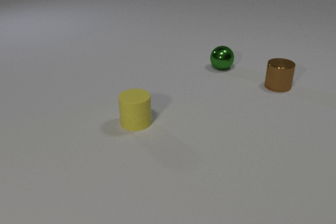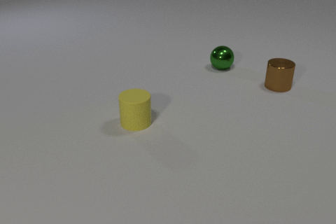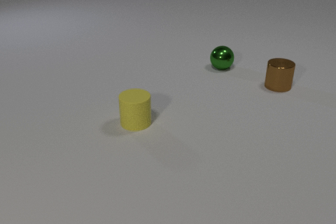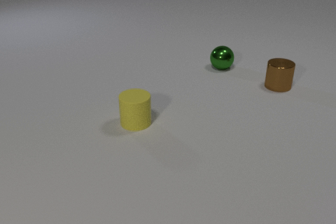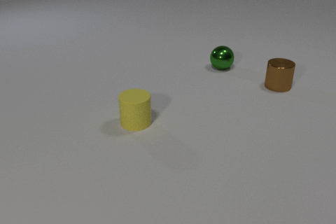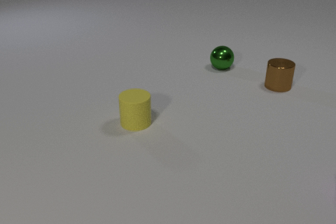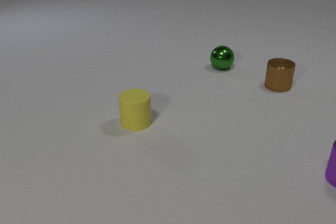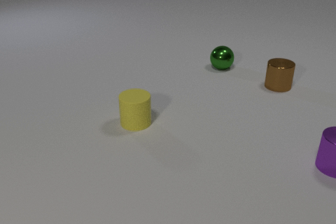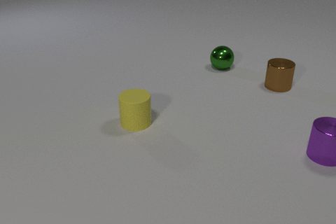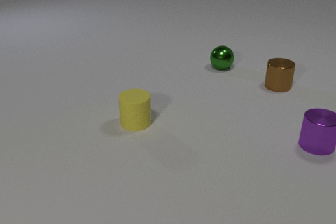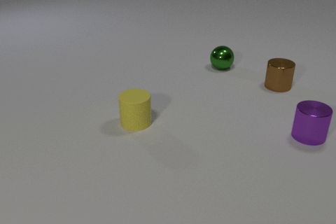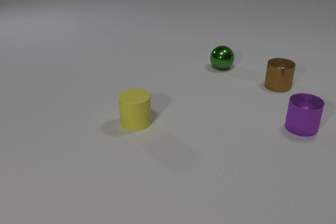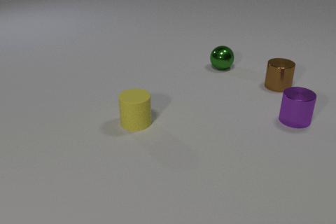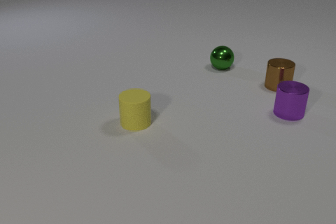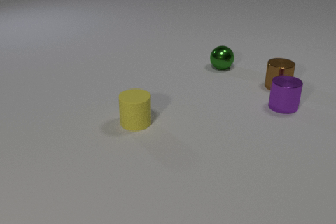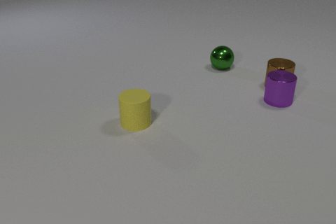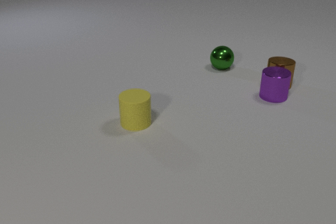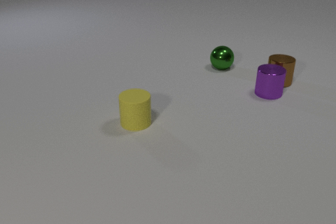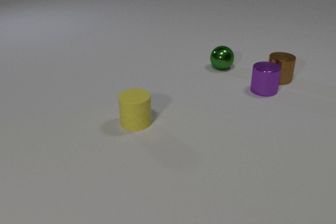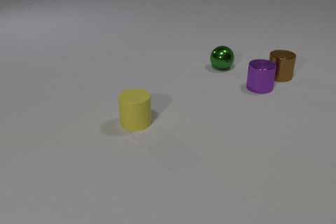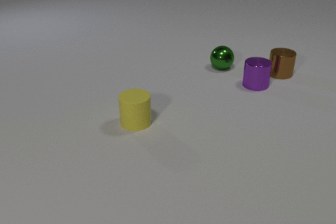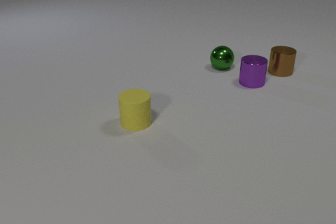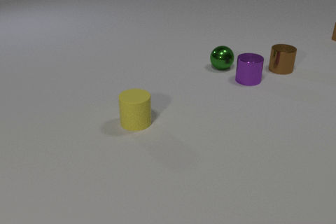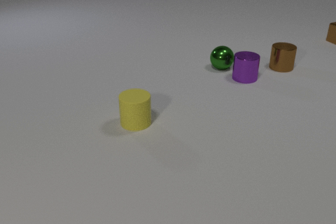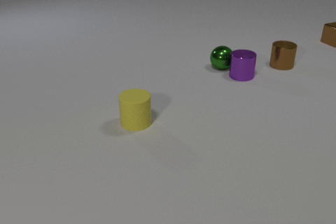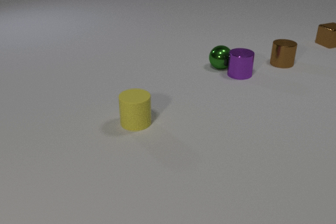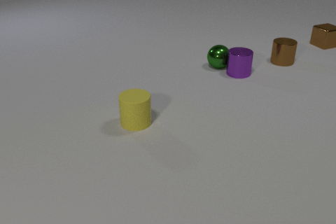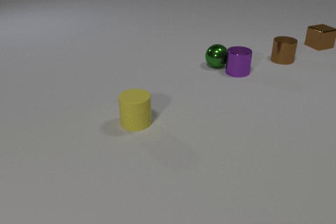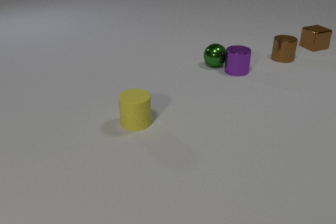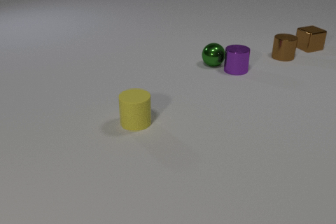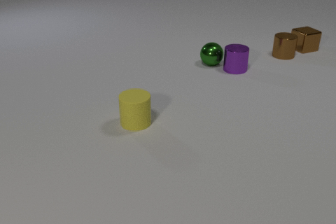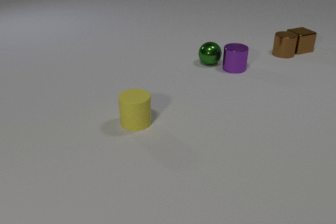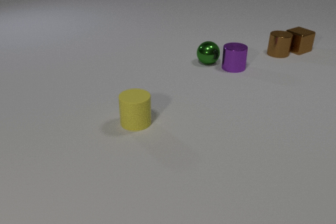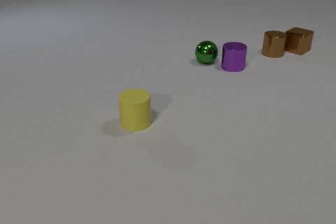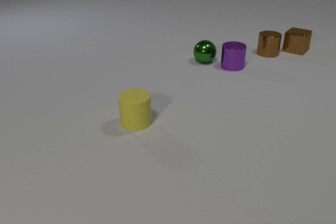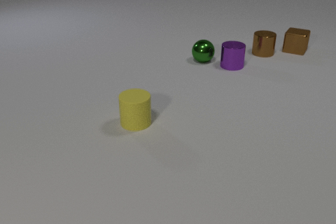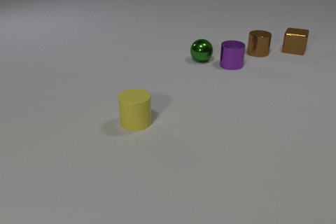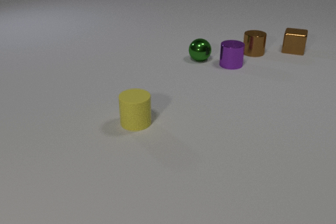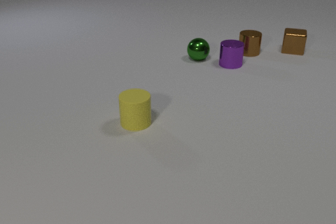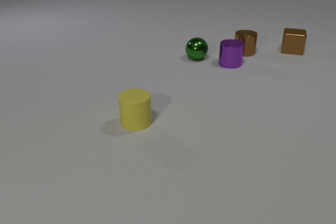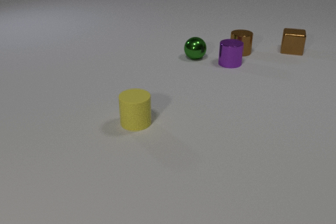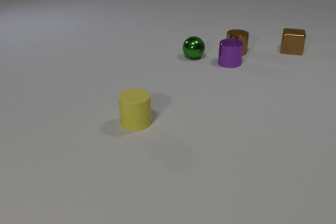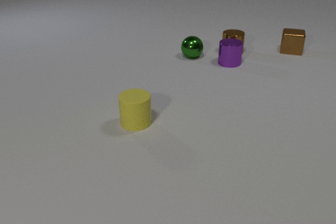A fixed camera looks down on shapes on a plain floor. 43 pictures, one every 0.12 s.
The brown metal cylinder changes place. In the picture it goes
away from the camera.
The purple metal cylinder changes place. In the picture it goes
away from the camera.
0.00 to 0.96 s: The purple metal cylinder comes in at the right edge, slides away from the camera and to the left.
0.96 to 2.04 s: The purple metal cylinder slides away from the camera and to the left. The brown metal cylinder slides away from the camera. The purple metal cylinder and the brown metal cylinder collide.
2.04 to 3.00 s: The purple metal cylinder slides away from the camera and to the left. The brown metal cylinder slides away from the camera. The brown metal cube comes in at the right edge, slides toward the camera and to the left. The purple metal cylinder and the green metal sphere collide.
3.00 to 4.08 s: The purple metal cylinder slides away from the camera. The brown metal cylinder slides away from the camera and to the left. The green metal sphere rolls to the left and away from the camera. The brown metal cube slides to the left and toward the camera, spins so that its near face slides to the right, counterclockwise seen from above. The brown metal cylinder and the brown metal cube collide.
4.08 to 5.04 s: The purple metal cylinder slides away from the camera. The brown metal cylinder slides to the left. The green metal sphere rolls to the left and away from the camera. The brown metal cube moves, and ends about where it began.
How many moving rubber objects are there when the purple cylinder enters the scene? 0.
Are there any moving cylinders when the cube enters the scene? yes.
What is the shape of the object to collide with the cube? cylinder.
